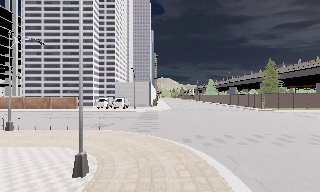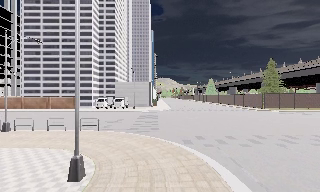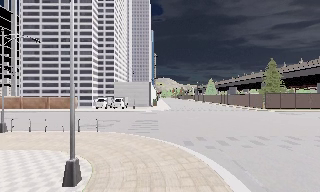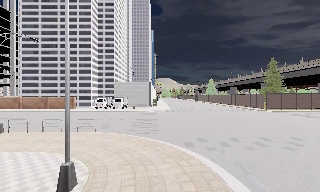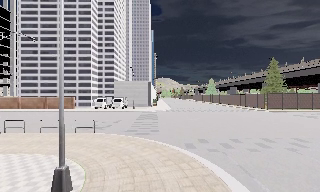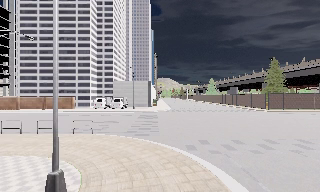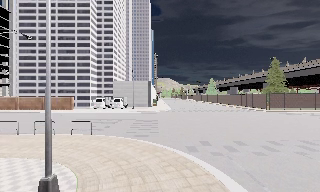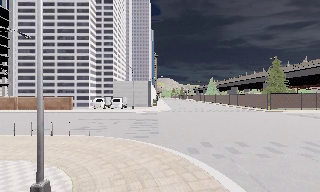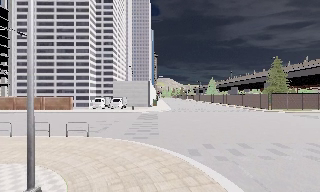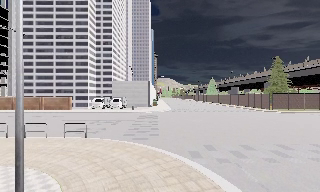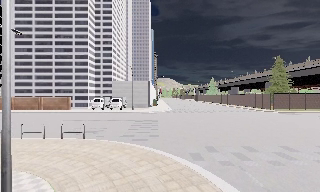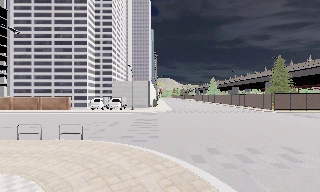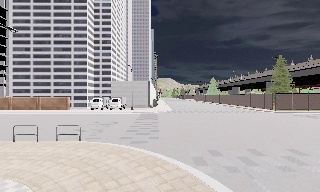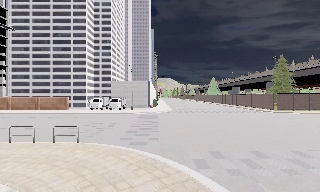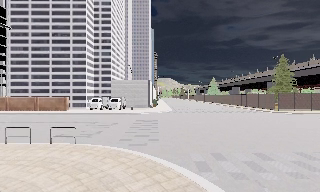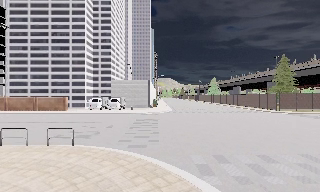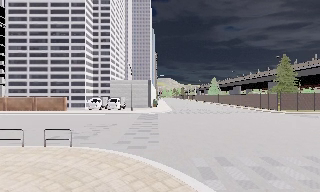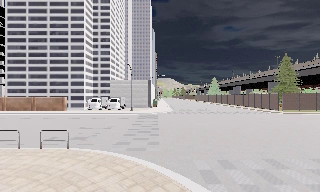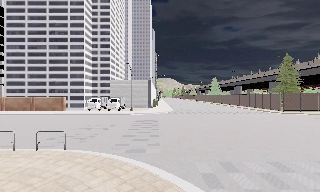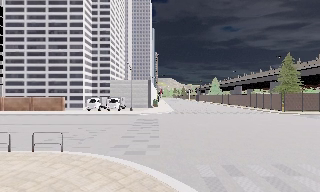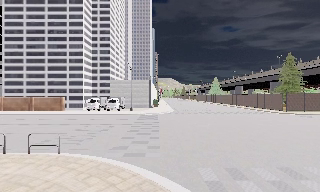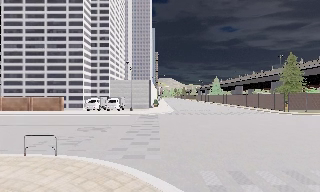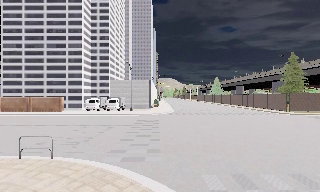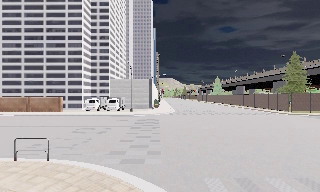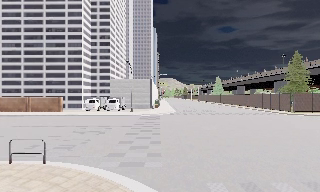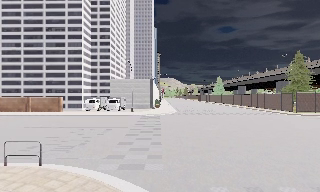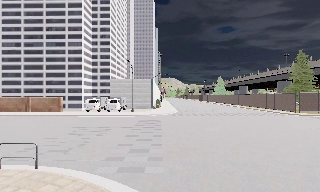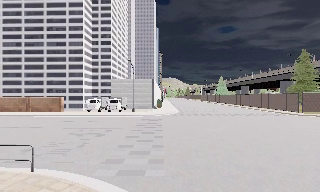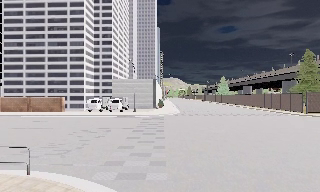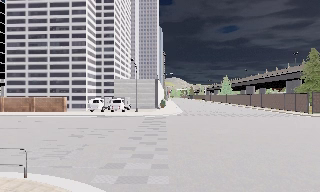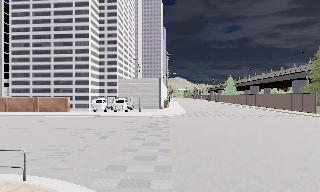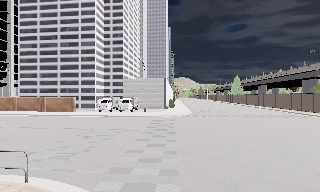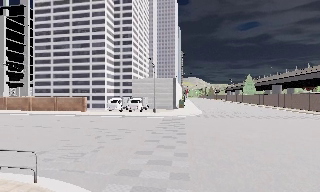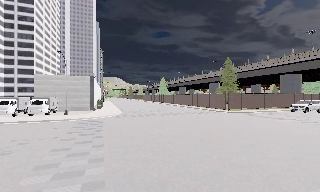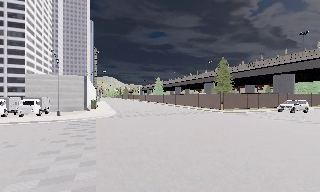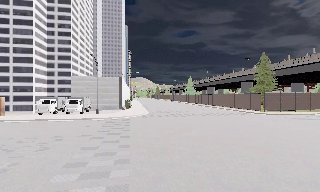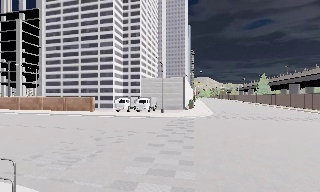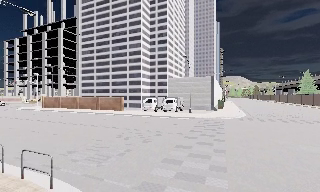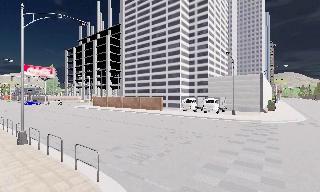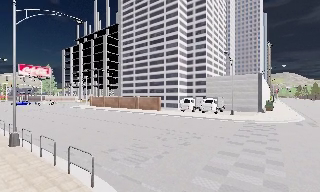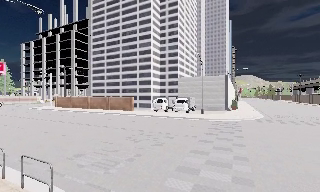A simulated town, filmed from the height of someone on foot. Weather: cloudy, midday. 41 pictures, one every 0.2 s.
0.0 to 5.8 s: The camera travels forward, about 7 m, so what stands in front looms larger.
5.8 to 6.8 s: The camera pans to its right, which is clockwise from overhead, by about 25 degrees. It travels forward, about 1 m, so what stands in front looms larger.
6.8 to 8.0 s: The scene slides to the right, as the camera pans about 45 degrees to its left. It travels forward, about 1.5 m.
The film runs forward here.
